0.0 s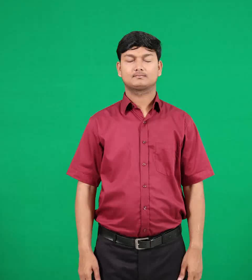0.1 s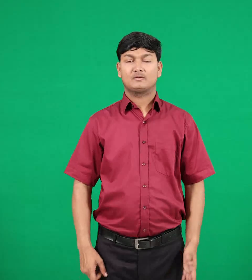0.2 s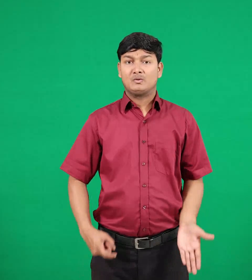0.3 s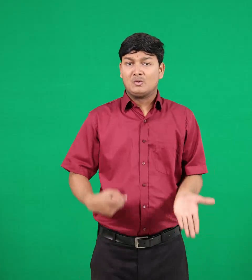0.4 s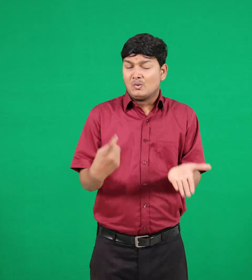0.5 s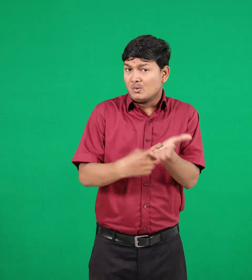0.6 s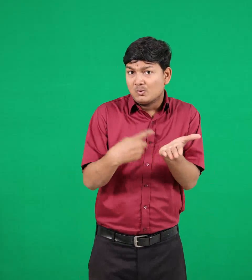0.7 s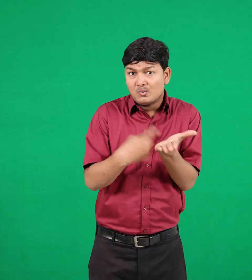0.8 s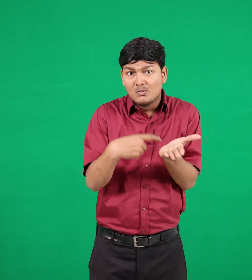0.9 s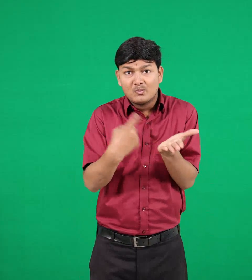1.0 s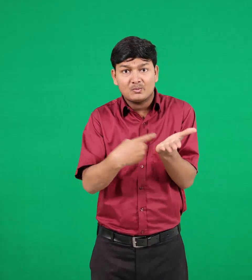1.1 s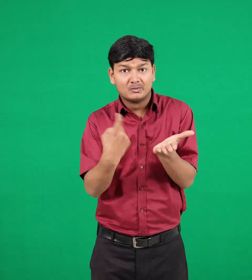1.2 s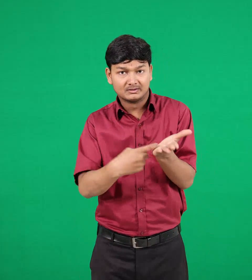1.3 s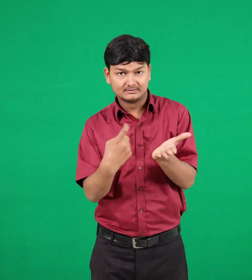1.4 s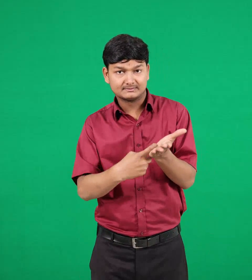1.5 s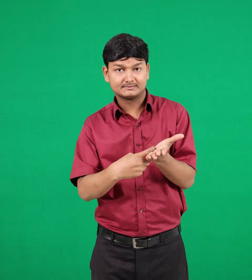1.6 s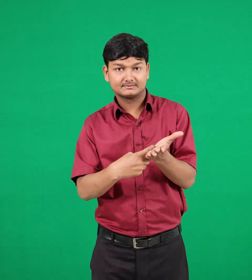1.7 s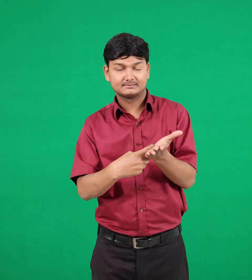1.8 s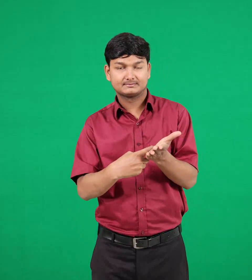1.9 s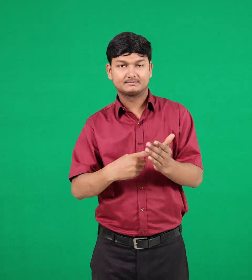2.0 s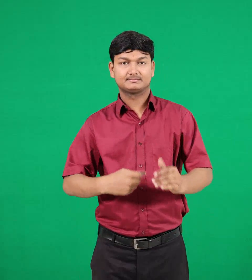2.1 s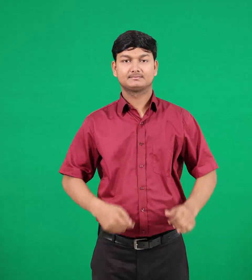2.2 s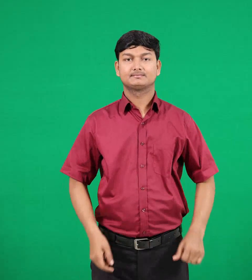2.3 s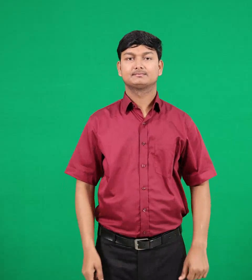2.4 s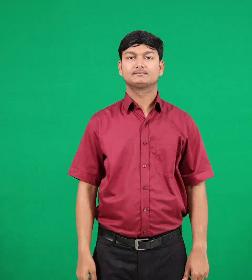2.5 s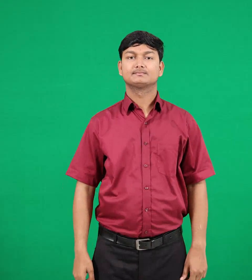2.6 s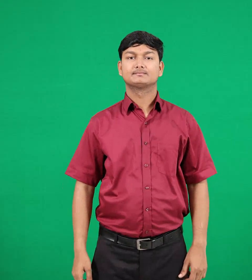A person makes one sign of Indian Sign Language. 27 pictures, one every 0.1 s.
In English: rules
